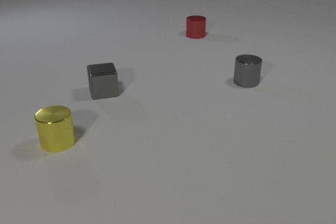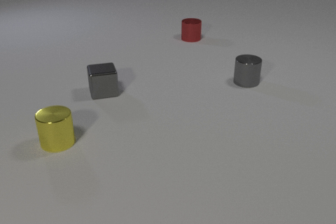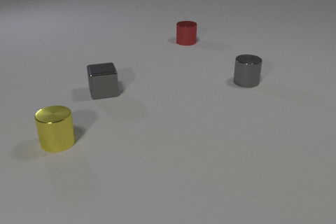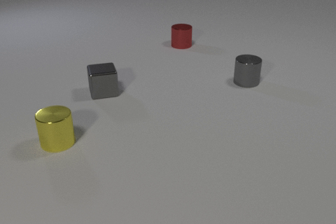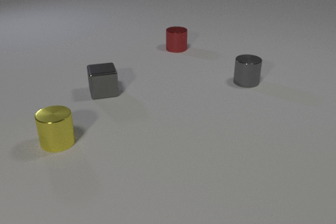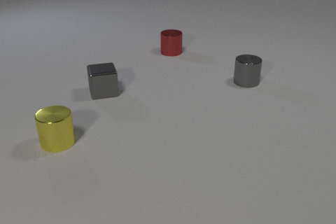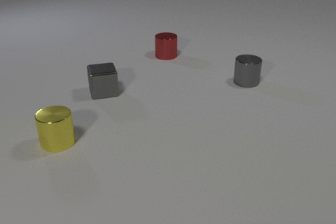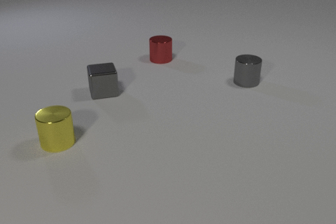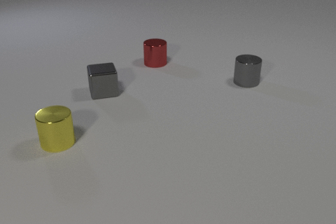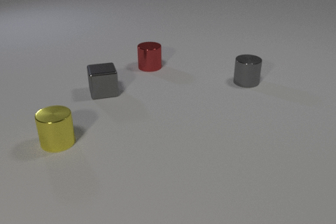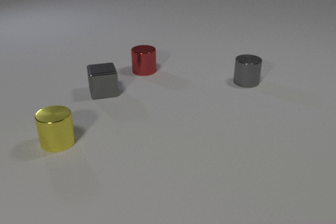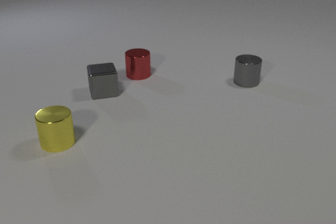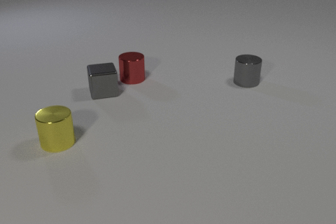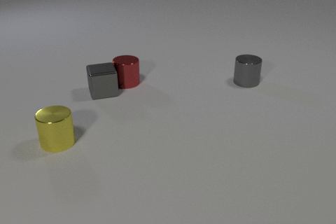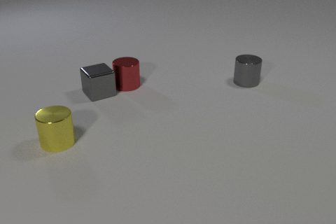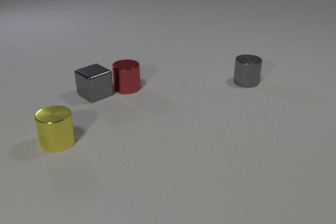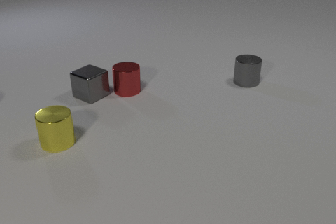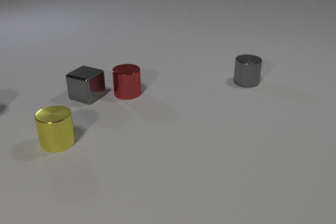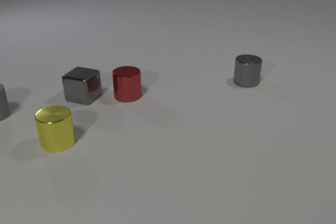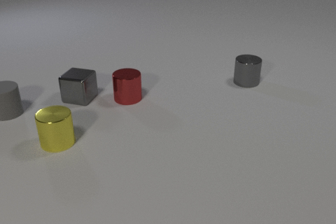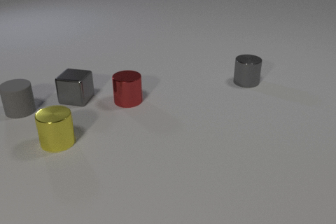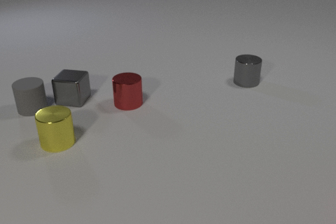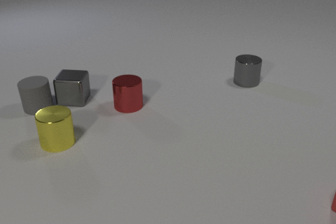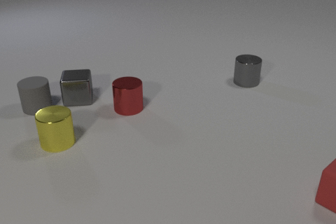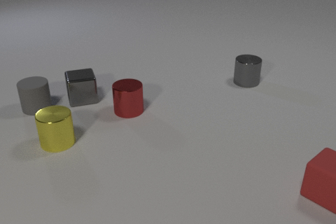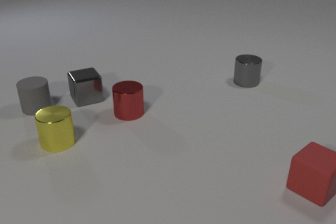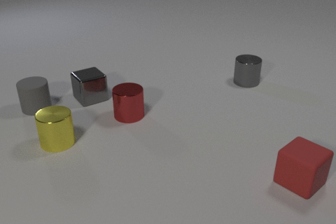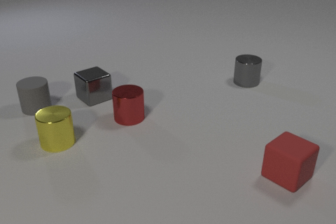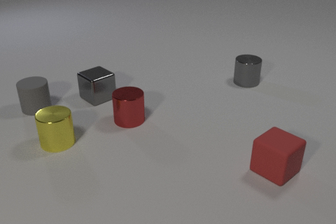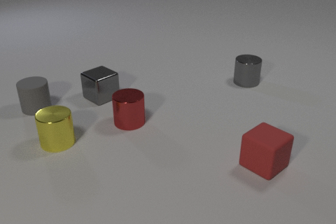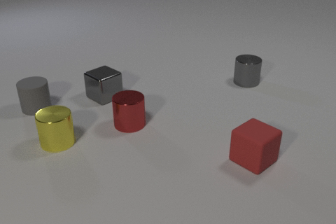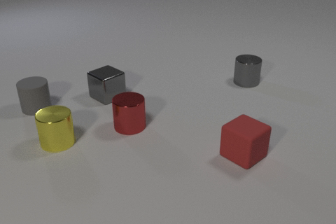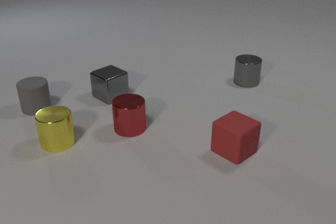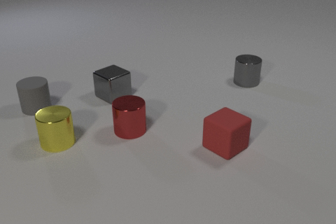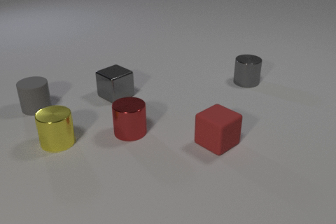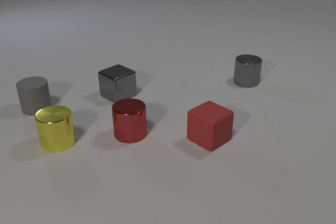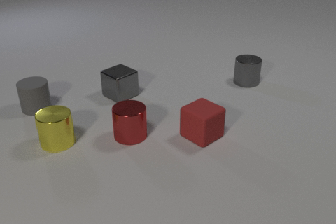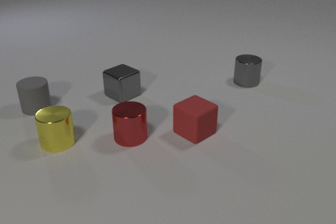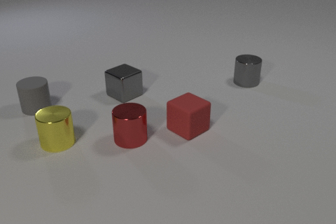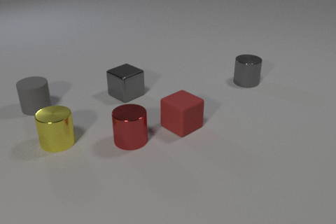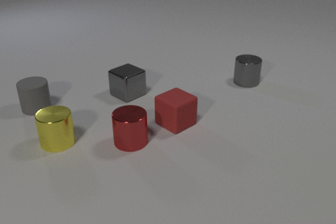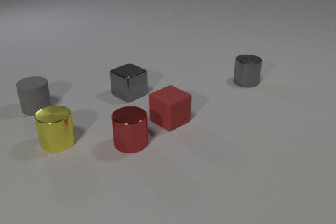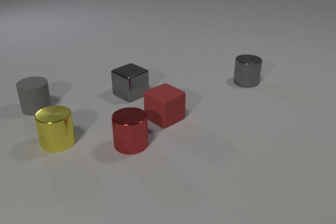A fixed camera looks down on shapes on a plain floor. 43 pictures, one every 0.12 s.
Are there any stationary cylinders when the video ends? yes.
What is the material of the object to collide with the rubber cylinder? metal.
What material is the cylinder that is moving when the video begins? metal.
0.00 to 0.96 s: The red metal cylinder slides toward the camera and to the left.
0.96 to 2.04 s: The red metal cylinder slides toward the camera. The gray metal cube slides to the left, spins counterclockwise seen from above by about 45 degrees, its near face sliding to the right. The red metal cylinder and the gray metal cube collide.
2.04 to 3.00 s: The red metal cylinder slides toward the camera. The gray metal cube spins so that its near face slides to the right, counterclockwise seen from above. The gray rubber cylinder comes in at the left edge, slides to the right. The red rubber cube comes in at the right edge, slides to the left. The gray metal cube and the gray rubber cylinder collide.
3.00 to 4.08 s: The red metal cylinder slides toward the camera. The gray metal cube slides to the right. The red rubber cube slides to the left and away from the camera.
4.08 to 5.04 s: The red metal cylinder slides toward the camera. The gray metal cube slides to the right. The red rubber cube slides to the left and away from the camera.
